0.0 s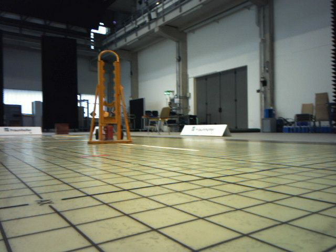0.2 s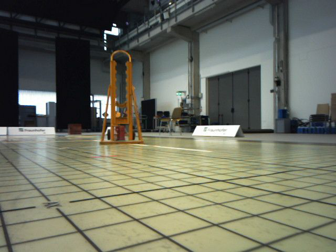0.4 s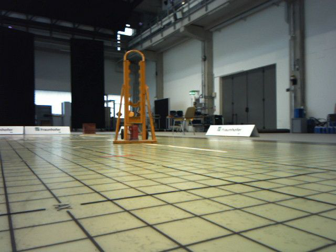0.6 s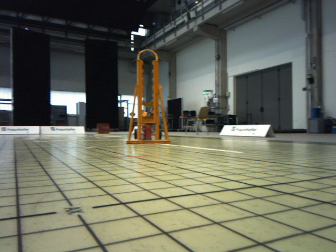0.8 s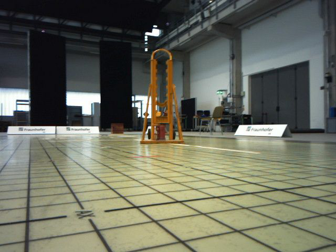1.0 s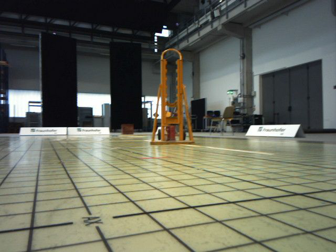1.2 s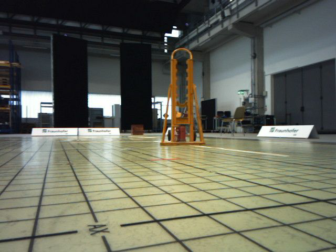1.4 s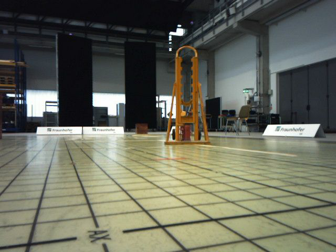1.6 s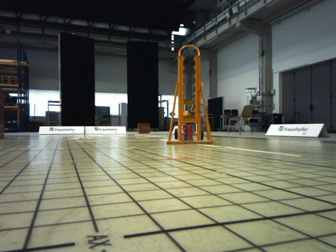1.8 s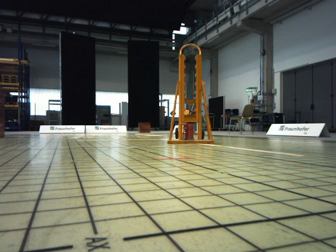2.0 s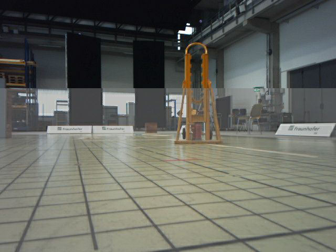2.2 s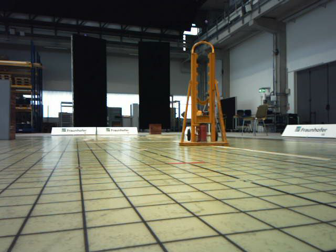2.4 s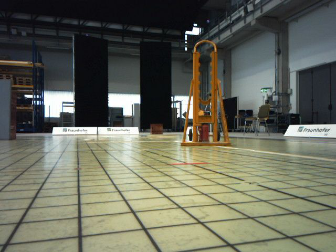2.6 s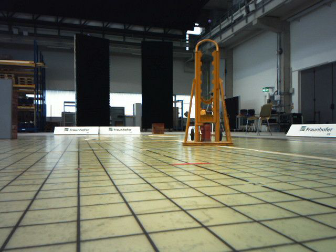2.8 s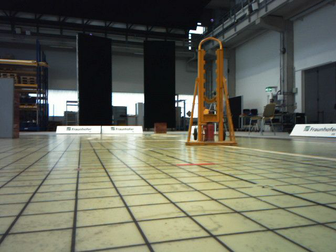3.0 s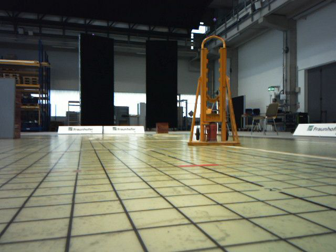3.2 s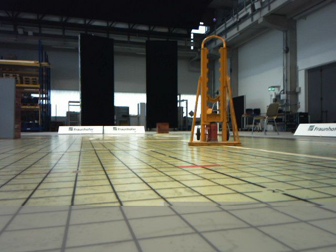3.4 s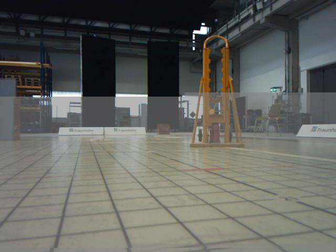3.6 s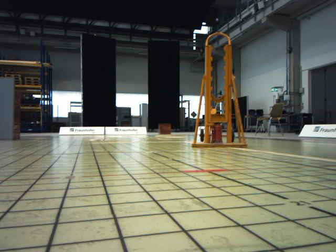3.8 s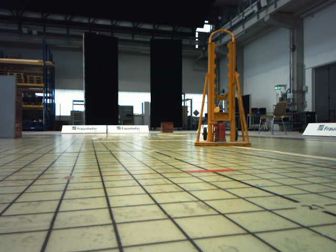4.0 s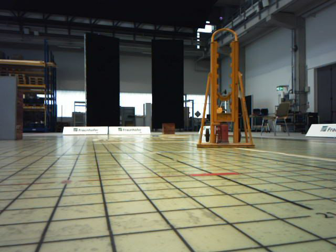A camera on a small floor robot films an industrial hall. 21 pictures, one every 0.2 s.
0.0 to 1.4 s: The camera swings to its left by about 15 degrees, and the scene slides to the right. It travels forward, about 0.2 m, so what stands in front looms larger.
1.4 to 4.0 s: The camera travels forward, about 0.5 m, so what stands in front looms larger.
The film runs forward here.
